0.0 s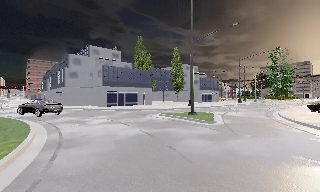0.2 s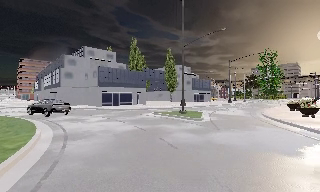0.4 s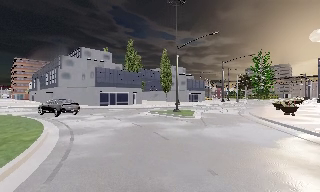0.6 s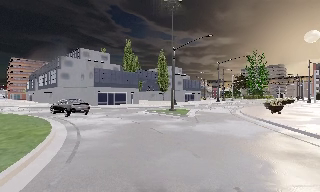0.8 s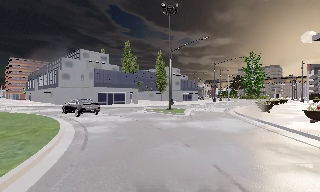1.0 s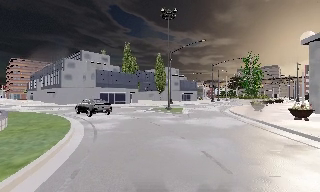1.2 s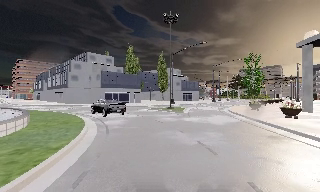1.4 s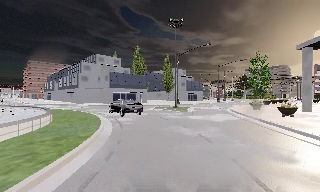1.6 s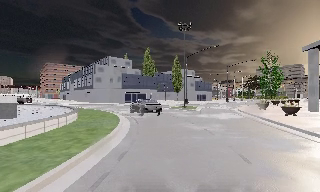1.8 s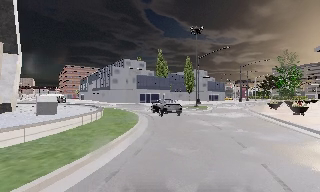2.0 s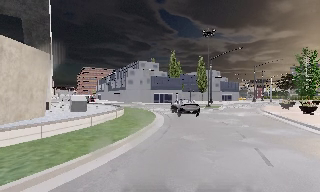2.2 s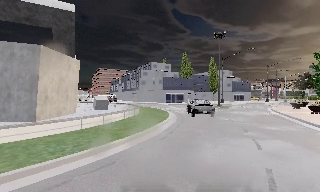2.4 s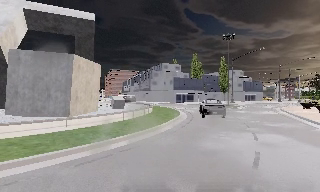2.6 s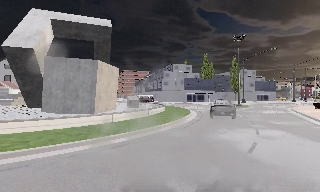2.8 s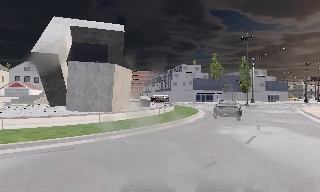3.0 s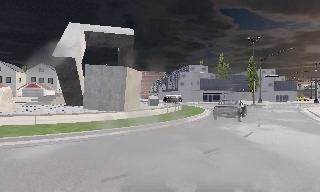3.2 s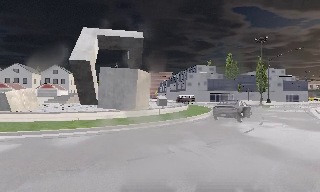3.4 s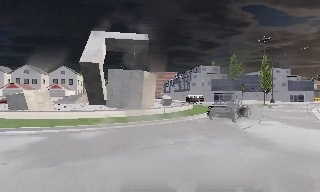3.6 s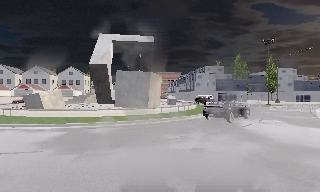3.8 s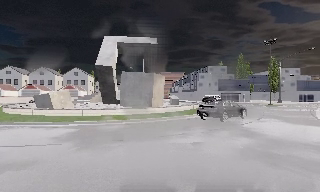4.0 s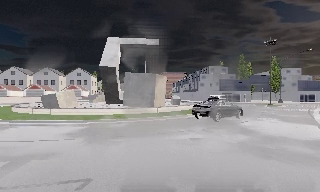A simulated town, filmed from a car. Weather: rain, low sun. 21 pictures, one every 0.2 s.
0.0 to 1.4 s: The camera travels backward, about 8 m, so what stands in front gets smaller.
1.4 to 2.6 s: The scene slides to the right, as the camera pans about 25 degrees to its left. It travels backward, about 9 m, so what stands in front gets smaller.
2.6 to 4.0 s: The camera swings to its left by about 15 degrees, and the scene slides to the right. It travels backward, about 6 m, so what stands in front gets smaller. It loses speed.
The film runs backward here.
